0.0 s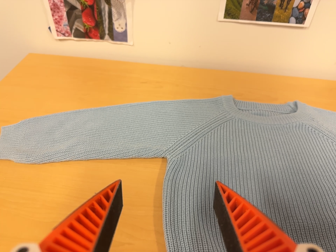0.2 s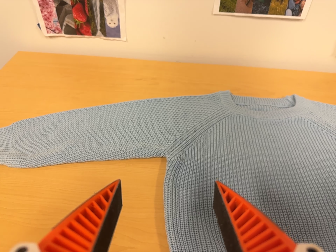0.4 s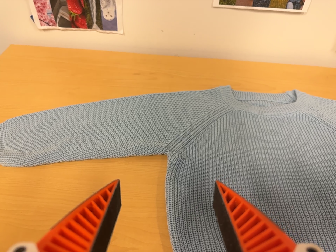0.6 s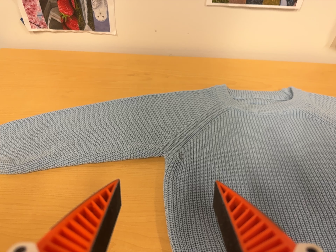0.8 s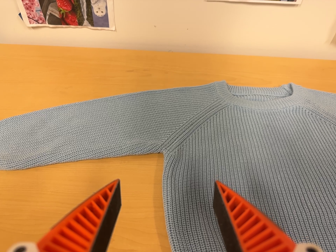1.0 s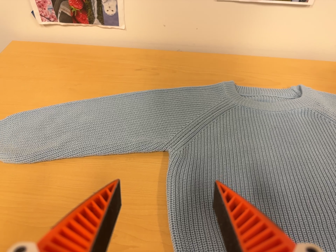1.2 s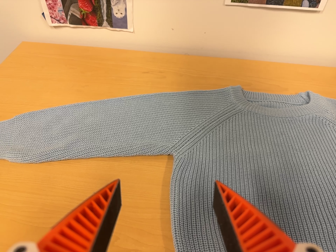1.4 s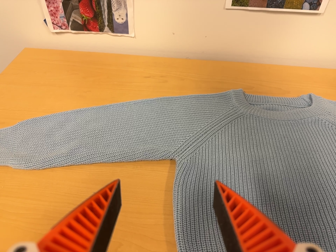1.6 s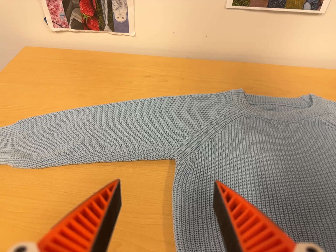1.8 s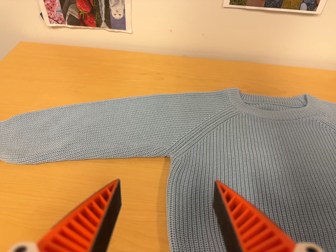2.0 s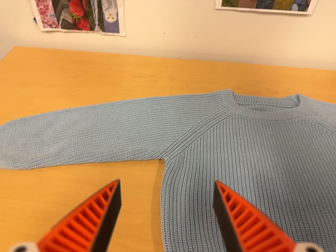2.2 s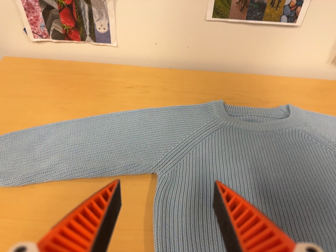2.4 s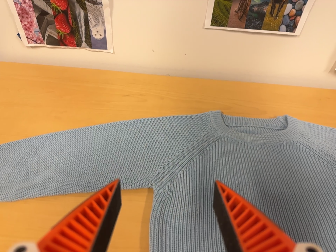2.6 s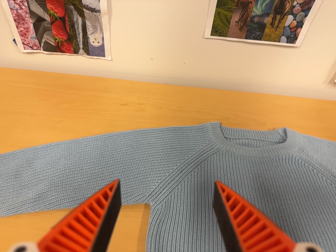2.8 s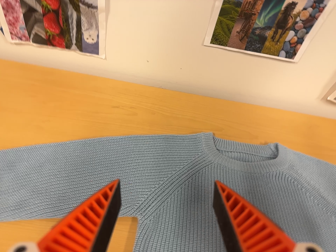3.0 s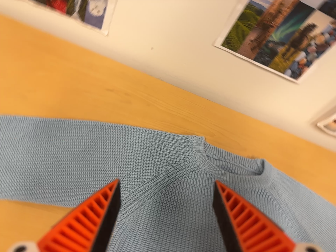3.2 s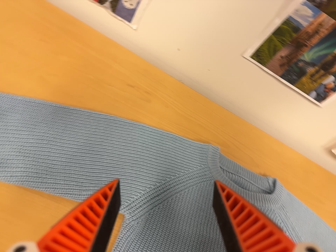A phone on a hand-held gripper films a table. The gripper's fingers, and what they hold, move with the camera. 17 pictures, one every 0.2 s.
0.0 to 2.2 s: The camera shifts only a little, or ends up much as it began.
2.2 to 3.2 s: The camera pans to its right by about 10 degrees. It travels toward the top of its view, to its left and forward, about 16 cm, so close, fixed things drift downward. It rolls about its line of sight by about 25 degrees, and the scene rotates clockwise.
The film runs forward here.
